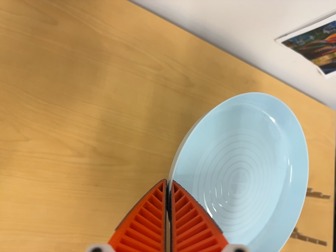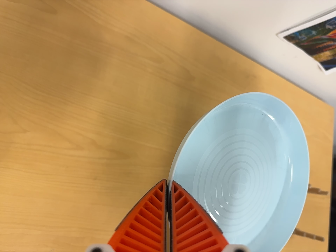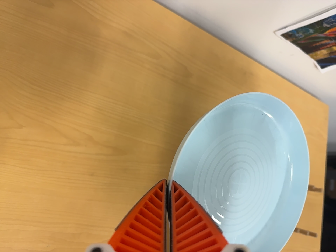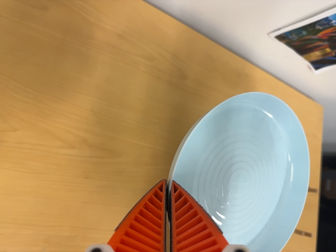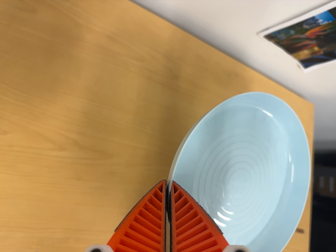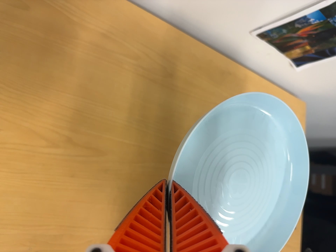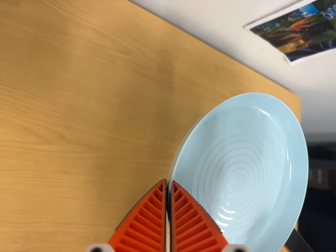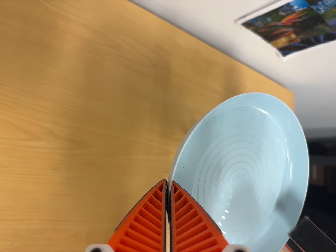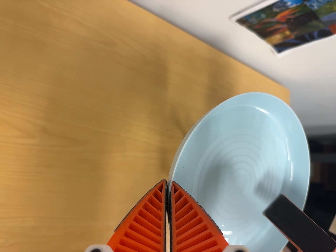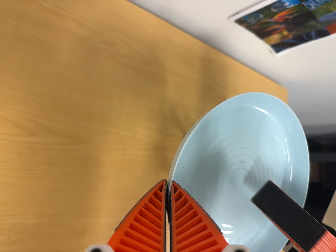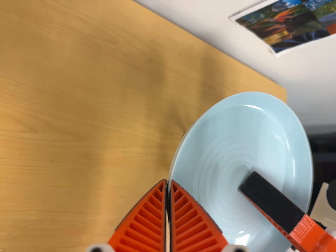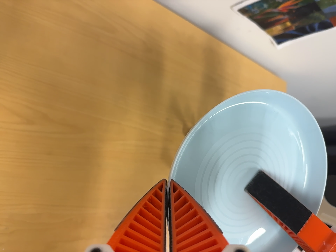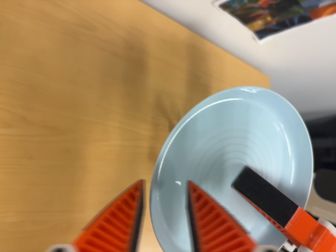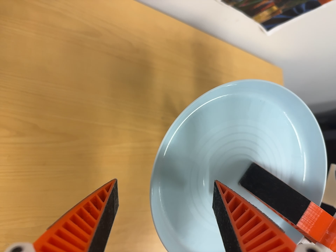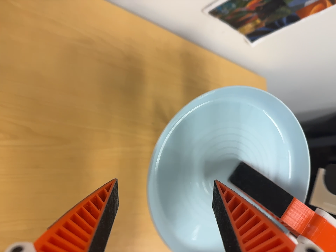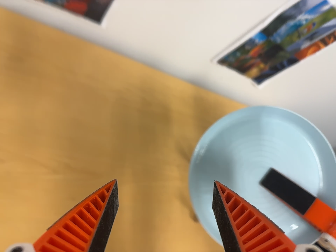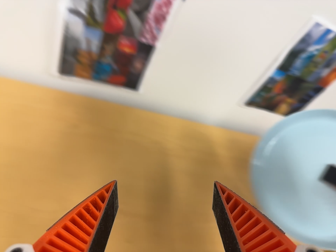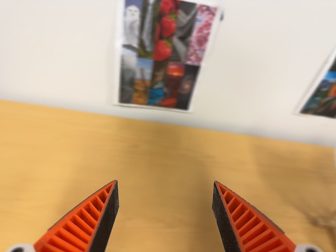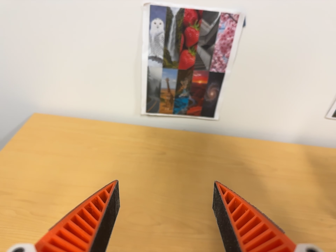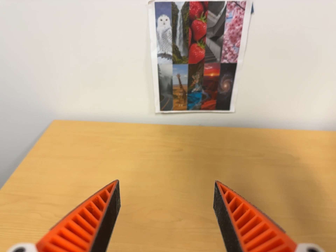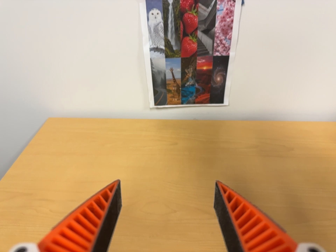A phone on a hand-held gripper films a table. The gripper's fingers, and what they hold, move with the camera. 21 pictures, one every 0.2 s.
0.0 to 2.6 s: The camera shifts only a little, or ends up much as it began.
2.6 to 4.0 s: The camera pans to its left by about 35 degrees. It travels toward the bottom of its view and backward, about 22 cm. Its aim tips toward the top of its view by about 40 degrees. It rolls about its line of sight by about 25 degrees, and the scene rotates counterclockwise.
The film runs forward here.
